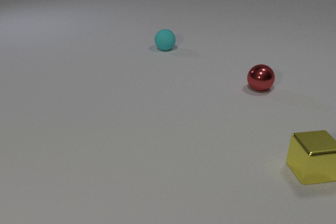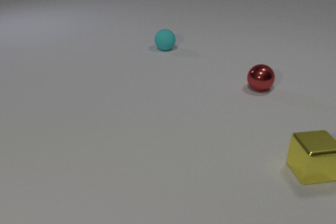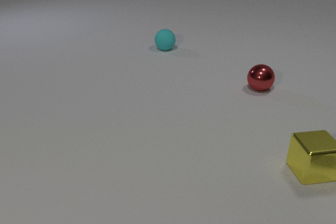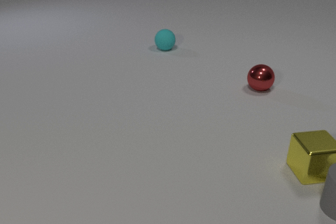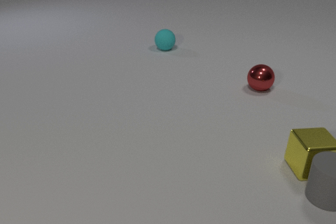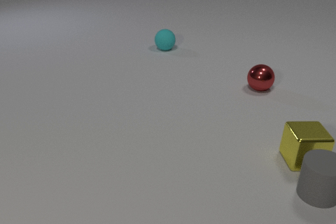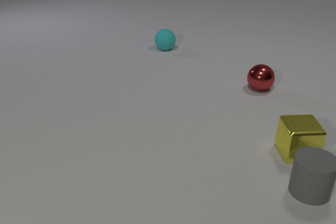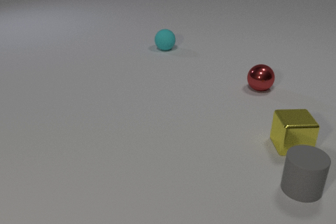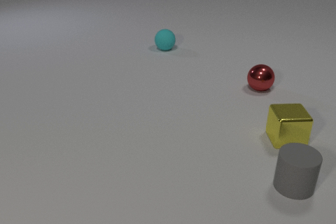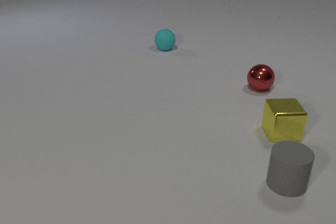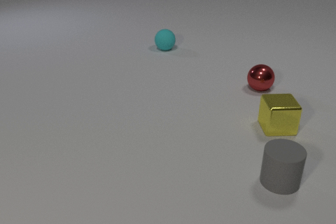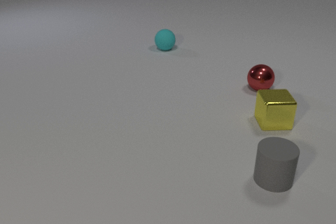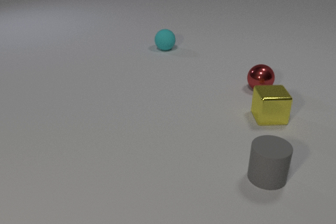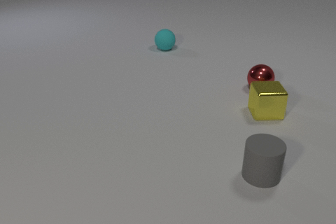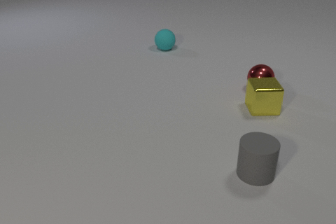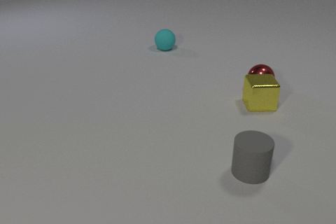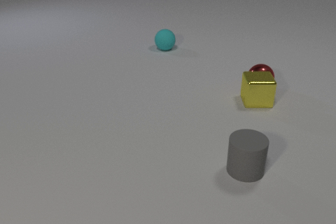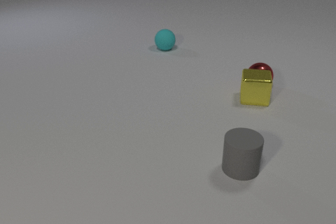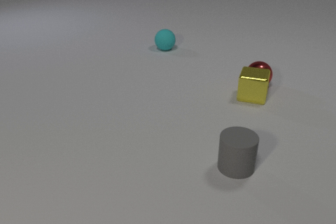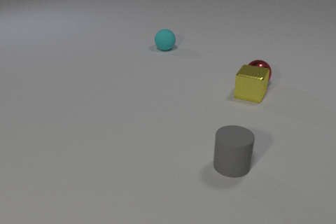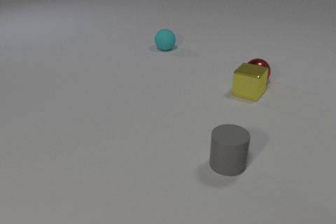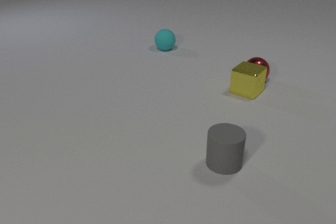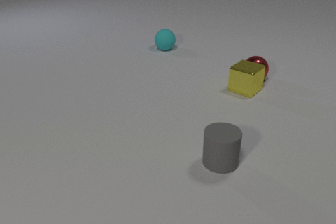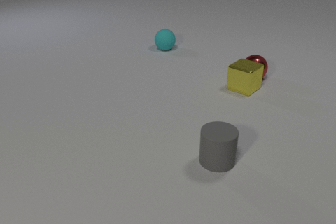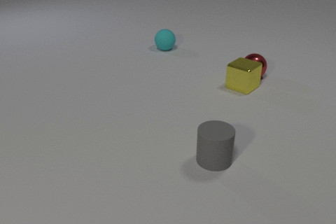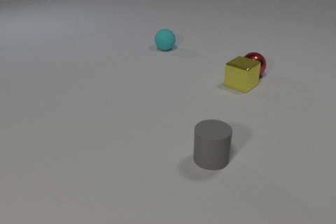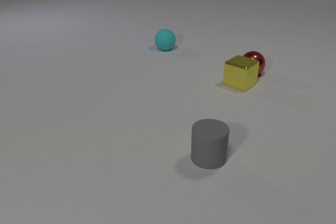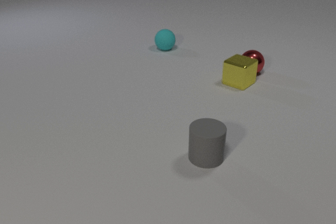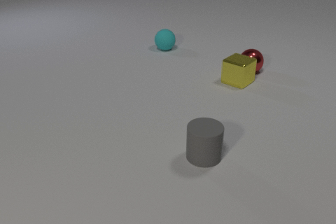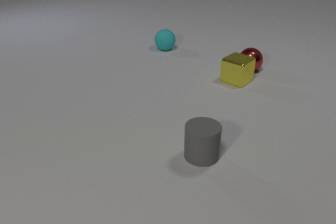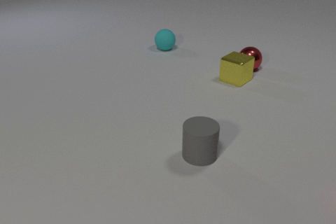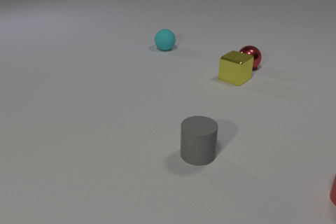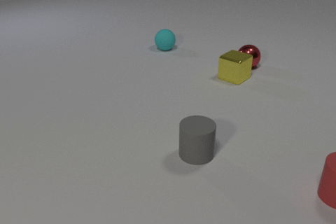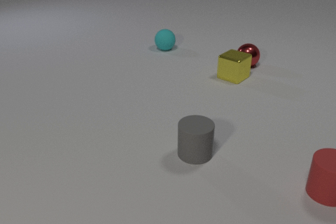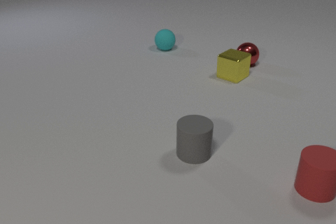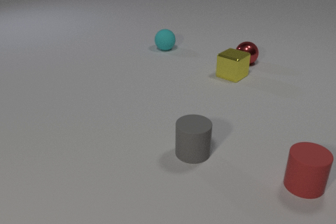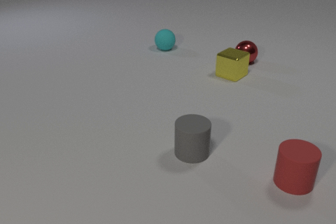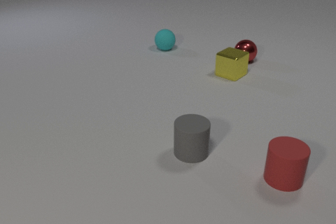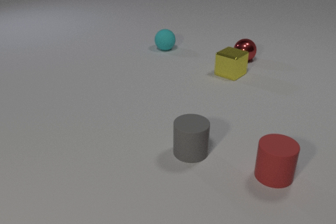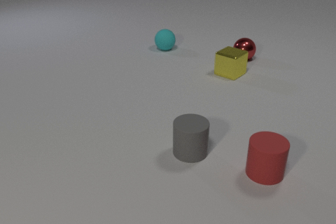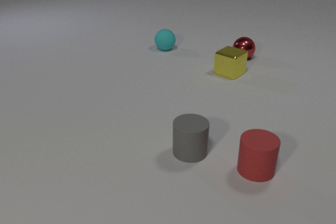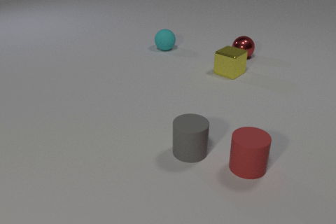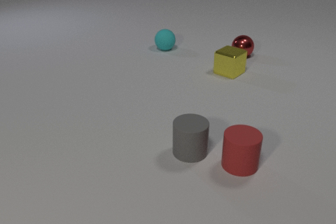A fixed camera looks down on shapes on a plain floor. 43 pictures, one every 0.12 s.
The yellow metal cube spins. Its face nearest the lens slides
to the left.
The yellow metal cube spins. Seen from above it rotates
clockwise.
0.00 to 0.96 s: The gray rubber cylinder comes in at the right edge, slides to the left and away from the camera. The yellow metal cube slides away from the camera and to the left. The gray rubber cylinder and the yellow metal cube collide.
0.96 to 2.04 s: The gray rubber cylinder slides to the left. The yellow metal cube slides away from the camera and to the left. The yellow metal cube and the red metal sphere collide.
2.04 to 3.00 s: The gray rubber cylinder slides to the left. The yellow metal cube slides away from the camera and to the left, spins clockwise seen from above by about 30 degrees, its near face sliding to the left. The red metal sphere rolls away from the camera.
3.00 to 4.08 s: The gray rubber cylinder slides to the left and away from the camera. The yellow metal cube slides away from the camera and to the left. The red rubber cylinder comes in at the right edge, slides to the left. The red metal sphere rolls away from the camera.
4.08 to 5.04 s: The yellow metal cube slides away from the camera. The red rubber cylinder slides to the left. The red metal sphere rolls away from the camera.
What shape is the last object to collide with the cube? sphere.
What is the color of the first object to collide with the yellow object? gray.
Are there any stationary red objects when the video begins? yes.
